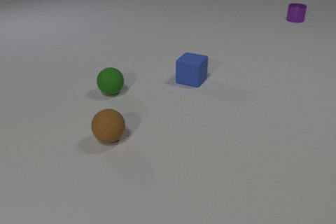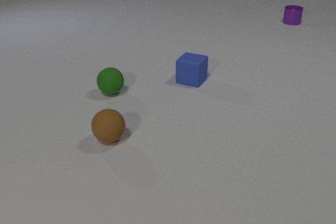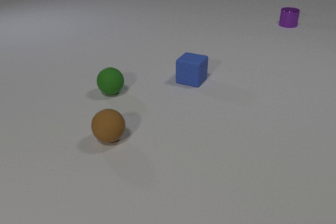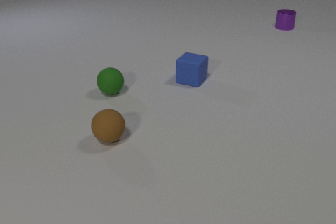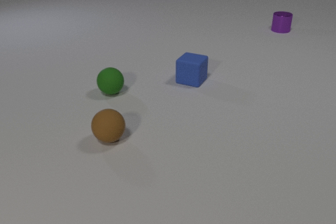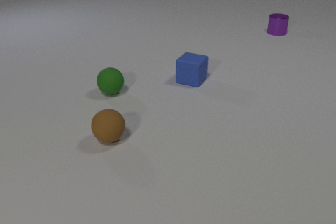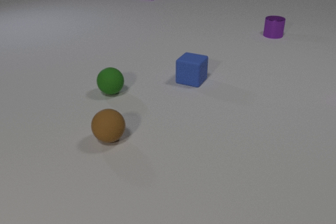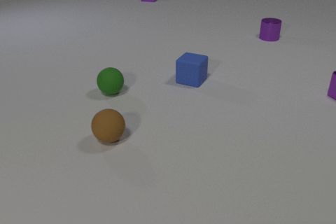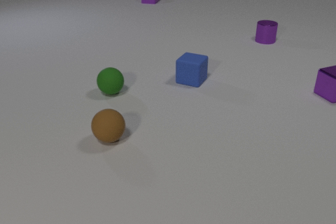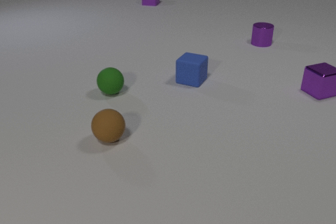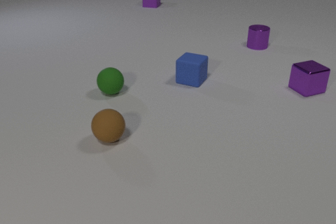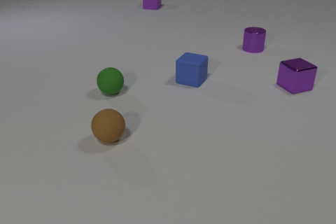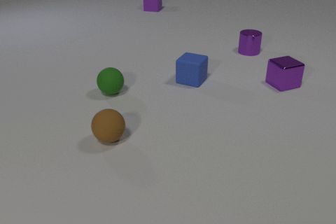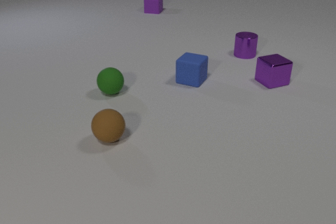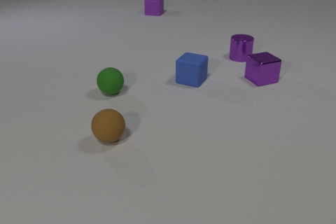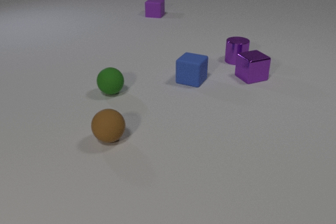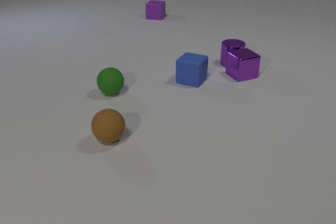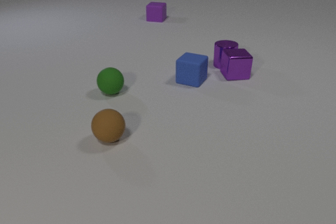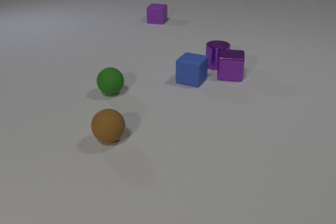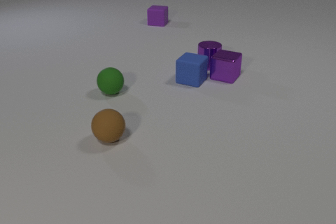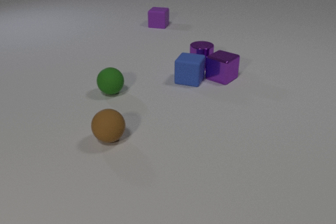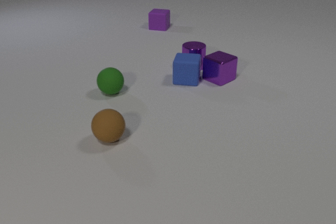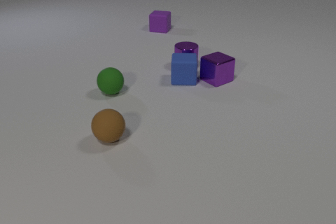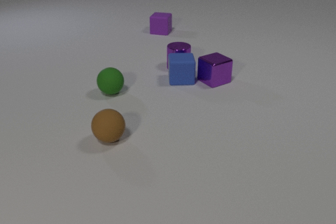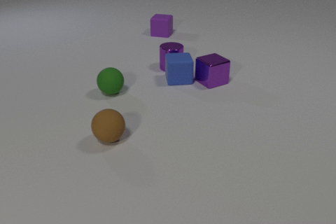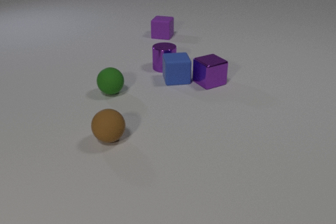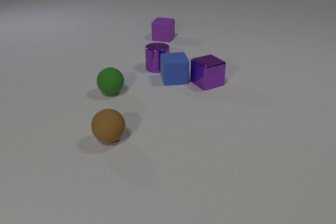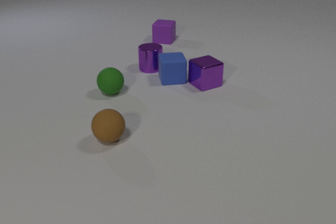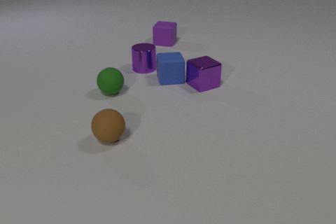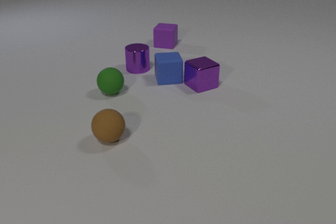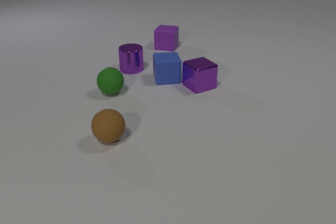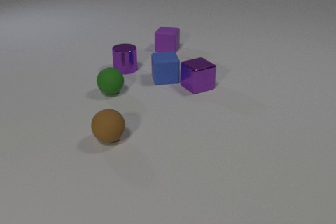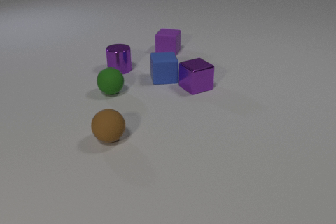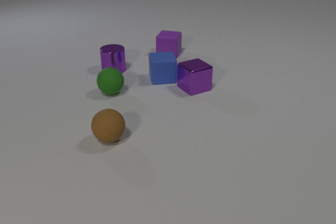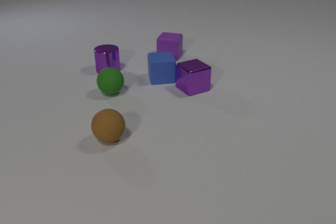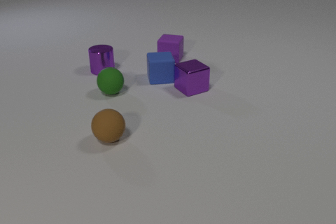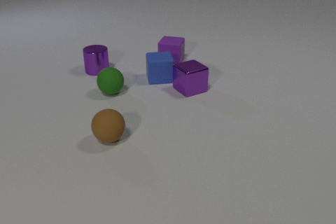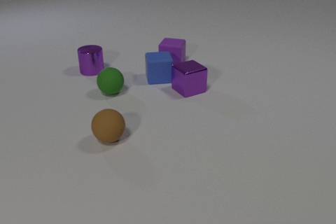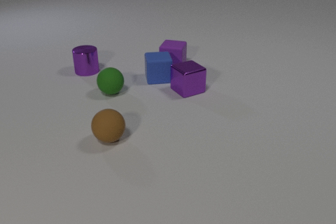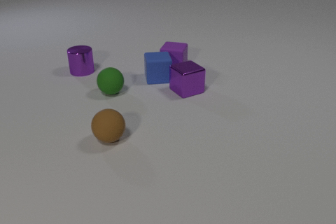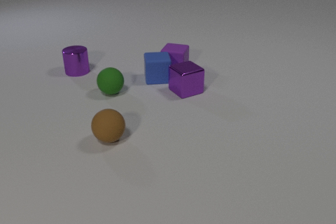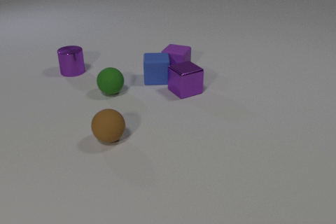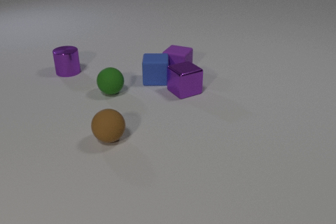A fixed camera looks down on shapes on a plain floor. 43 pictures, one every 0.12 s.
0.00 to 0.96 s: The purple metal cube comes in at the right edge, slides to the left. The purple metal cylinder slides toward the camera. The purple rubber cube comes in at the top edge, slides toward the camera.
0.96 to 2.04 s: The purple metal cube slides to the left. The purple metal cylinder slides toward the camera and to the left. The purple rubber cube slides toward the camera. The purple metal cube and the purple metal cylinder collide.
2.04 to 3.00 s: The purple metal cube slides to the left and toward the camera, spins so that its near face slides to the left, clockwise seen from above. The purple metal cylinder slides to the left. The blue rubber cube slides to the left, spins so that its near face slides to the right, counterclockwise seen from above. The purple rubber cube slides toward the camera. The purple metal cube and the blue rubber cube collide.
3.00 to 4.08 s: The purple metal cube slides to the left and toward the camera. The purple metal cylinder slides to the left. The blue rubber cube slides to the left. The purple rubber cube slides toward the camera.
4.08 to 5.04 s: The purple metal cube slides to the left and toward the camera. The purple metal cylinder slides to the left. The blue rubber cube slides to the left. The purple rubber cube slides toward the camera. The blue rubber cube and the purple rubber cube collide.
Are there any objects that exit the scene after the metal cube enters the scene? no.
What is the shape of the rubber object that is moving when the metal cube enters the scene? cube.
What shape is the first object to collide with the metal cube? cylinder.
